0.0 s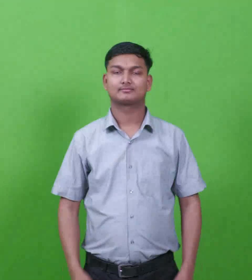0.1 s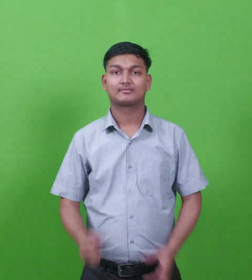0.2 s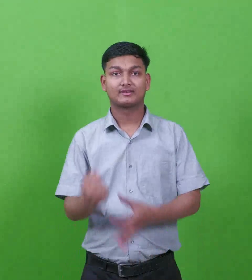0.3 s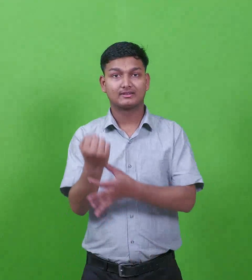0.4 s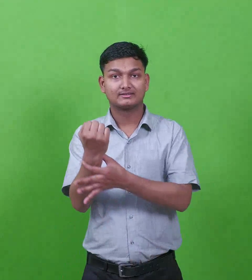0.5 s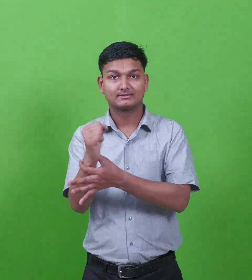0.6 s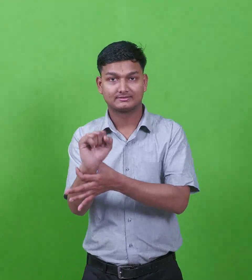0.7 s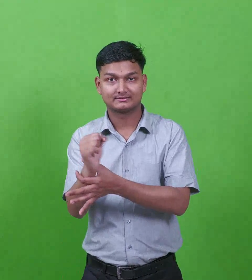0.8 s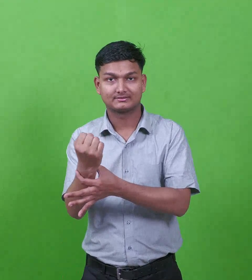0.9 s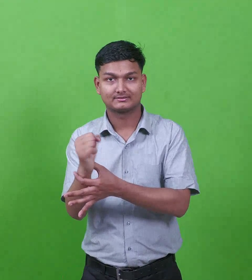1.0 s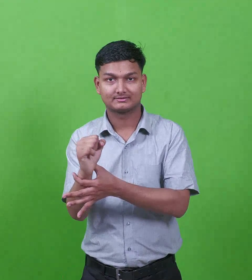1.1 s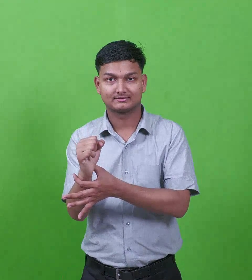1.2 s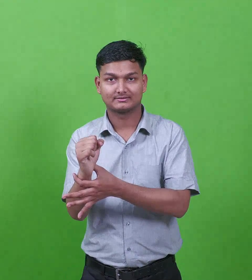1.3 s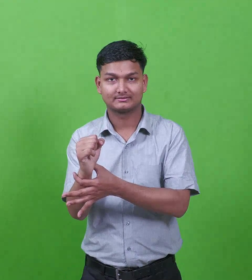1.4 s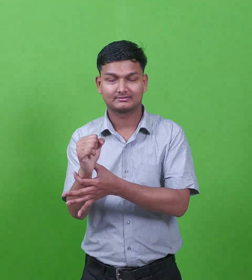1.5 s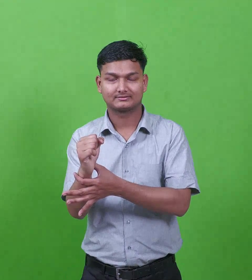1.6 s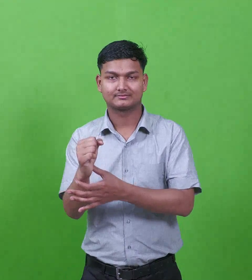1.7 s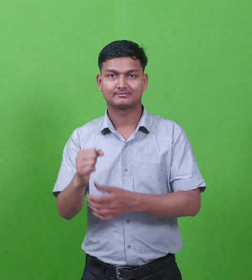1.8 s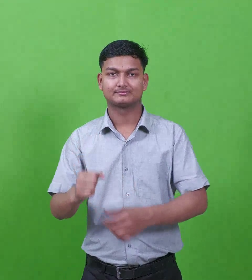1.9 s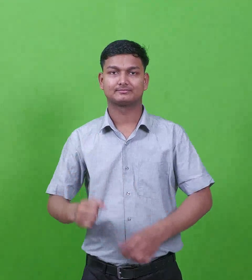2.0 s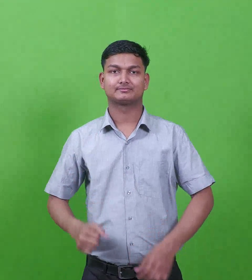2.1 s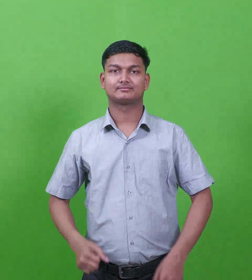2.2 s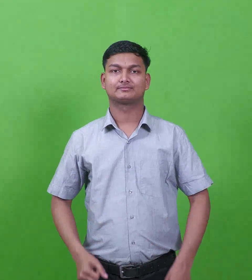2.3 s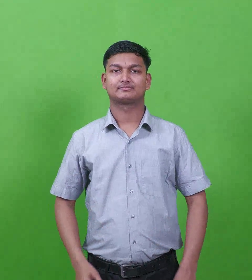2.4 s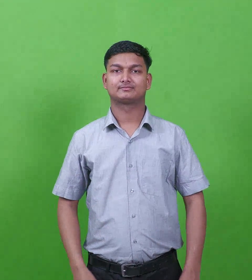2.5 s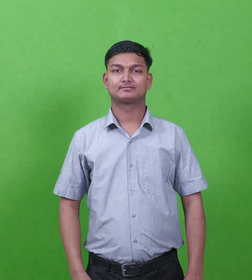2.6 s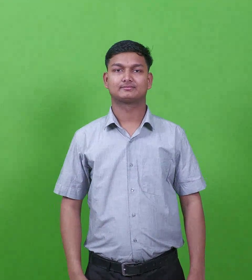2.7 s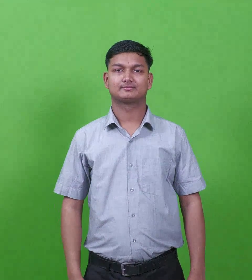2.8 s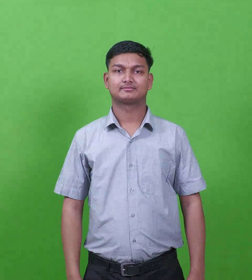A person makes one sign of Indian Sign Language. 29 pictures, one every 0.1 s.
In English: deborah
